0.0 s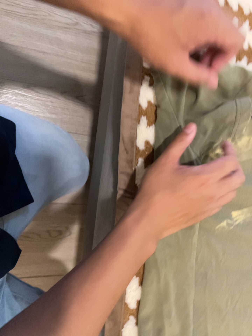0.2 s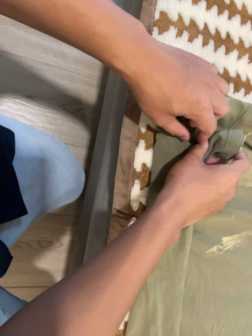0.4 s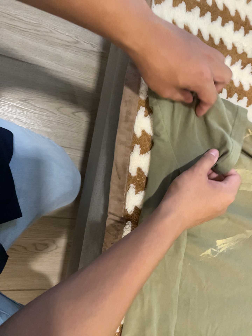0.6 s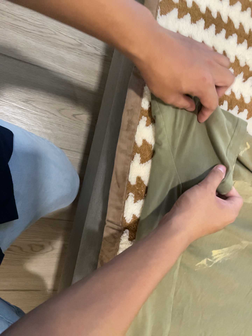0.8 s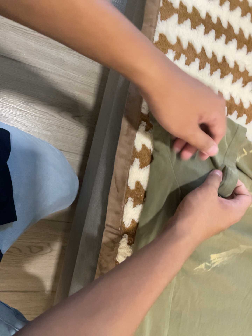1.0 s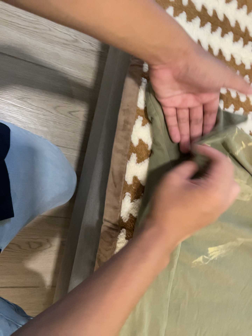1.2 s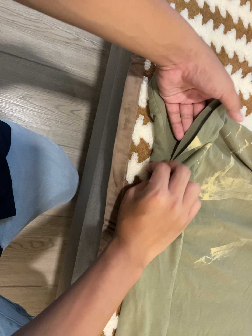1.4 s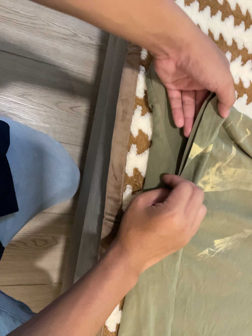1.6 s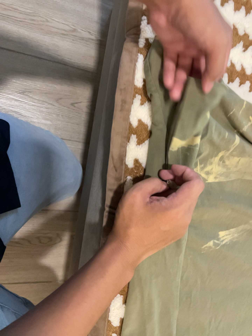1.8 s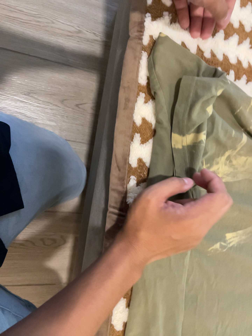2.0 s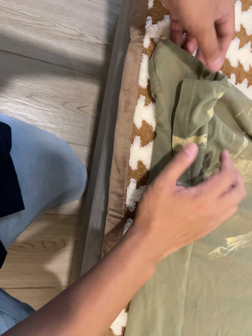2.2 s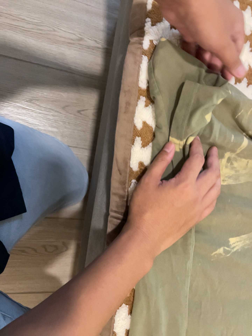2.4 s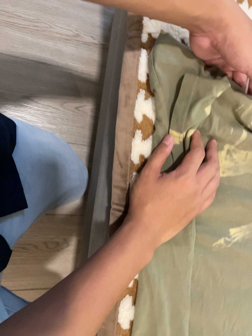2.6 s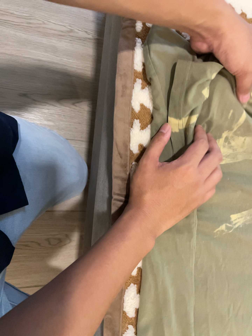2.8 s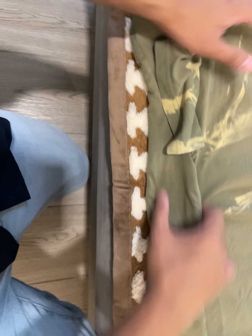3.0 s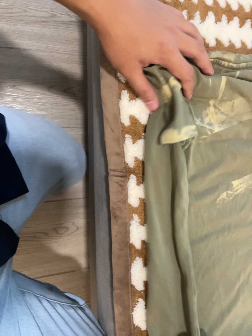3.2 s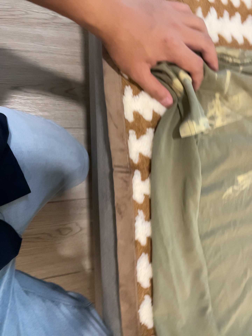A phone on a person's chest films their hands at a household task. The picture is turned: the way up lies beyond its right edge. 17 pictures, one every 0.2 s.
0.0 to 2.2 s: The camera shifts only a little, or ends up much as it began.
2.2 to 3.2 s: The camera travels toward the bottom of its view, about 5 cm, so close, fixed things drift upward. It rolls about its line of sight by about 10 degrees, and the scene rotates counterclockwise.
The film runs forward here.
